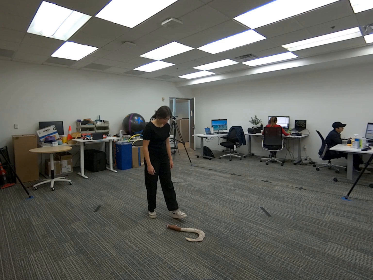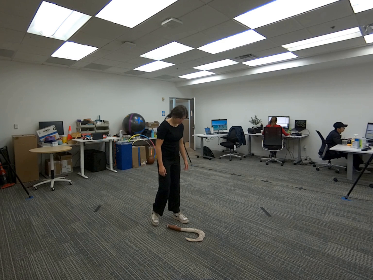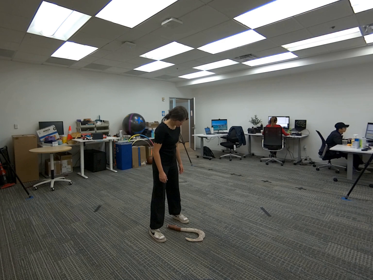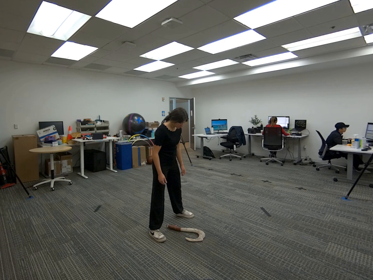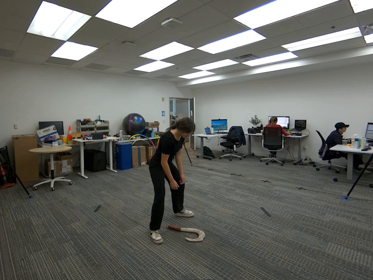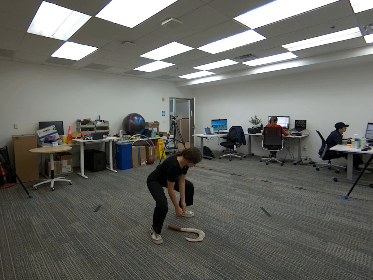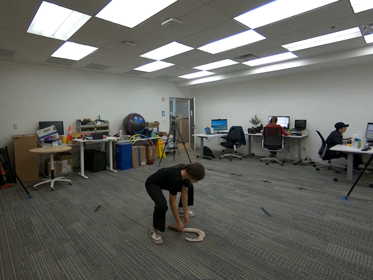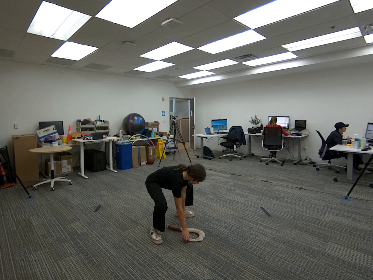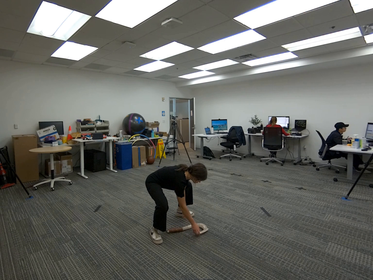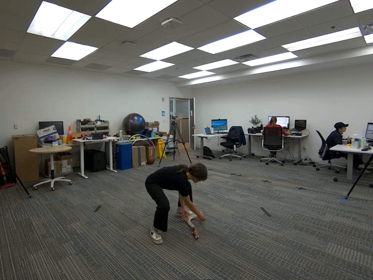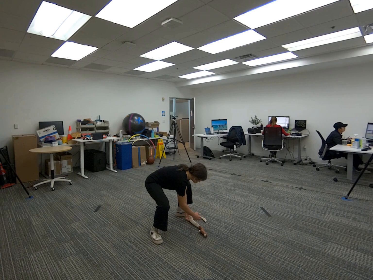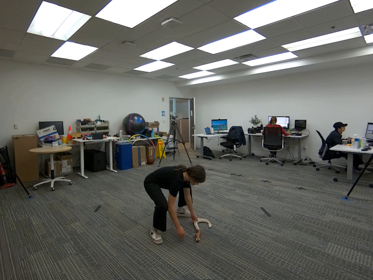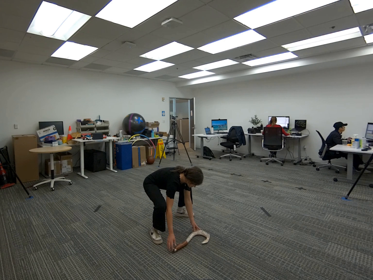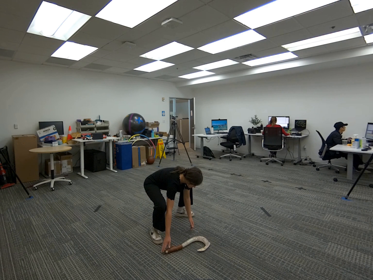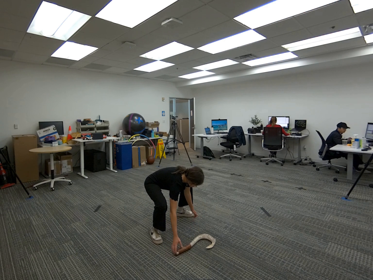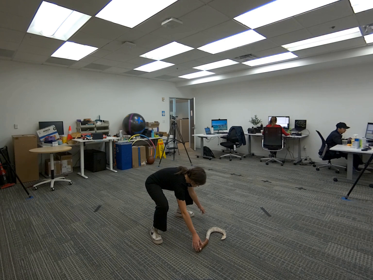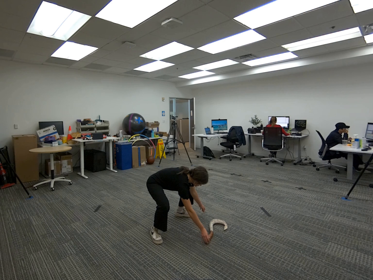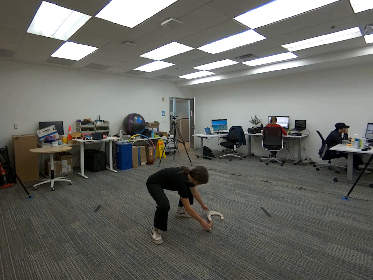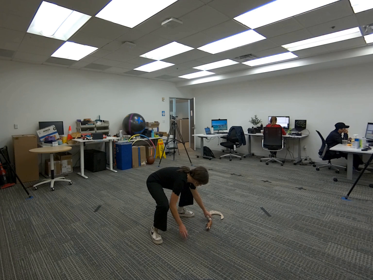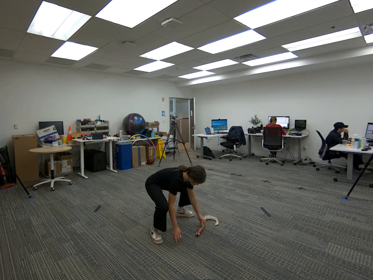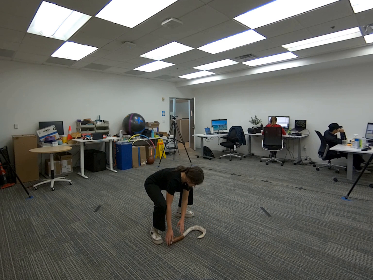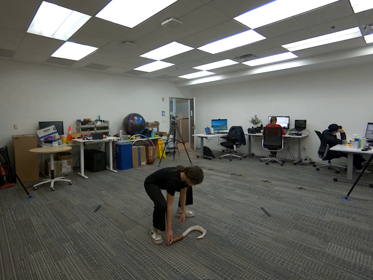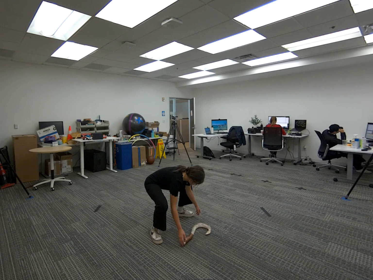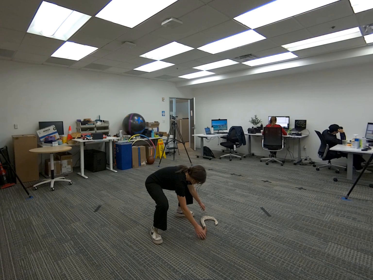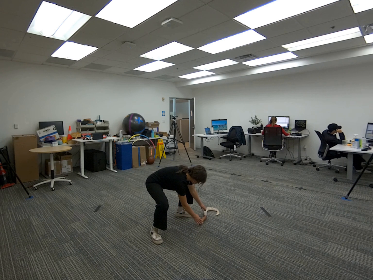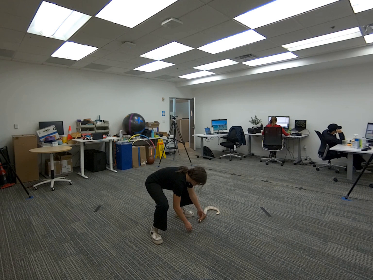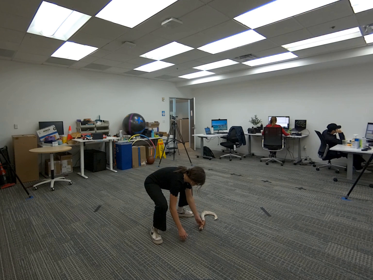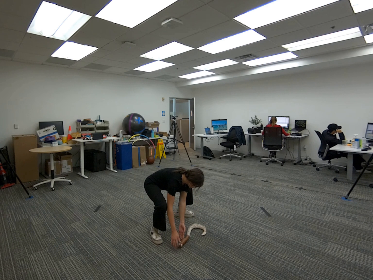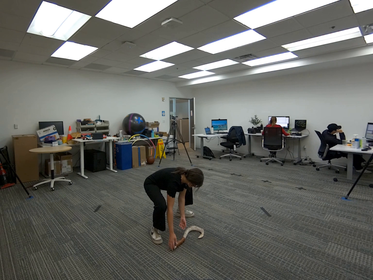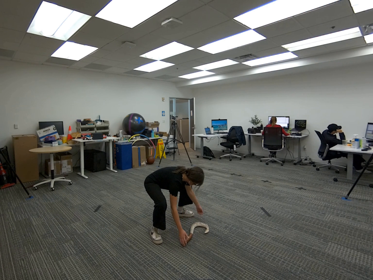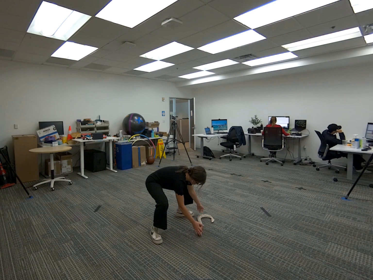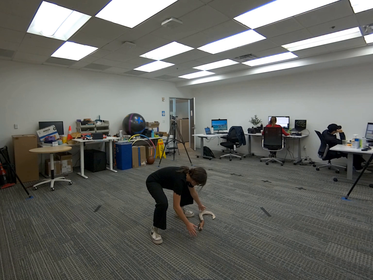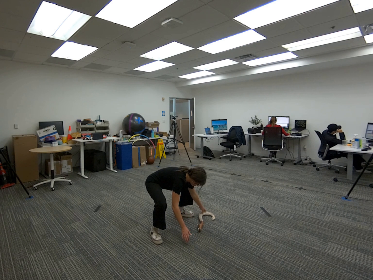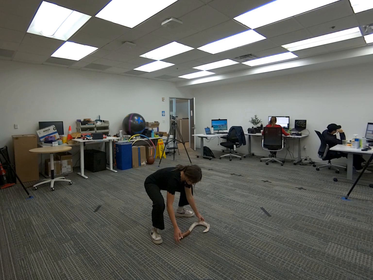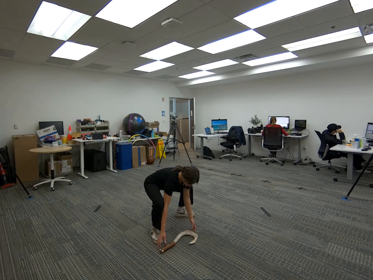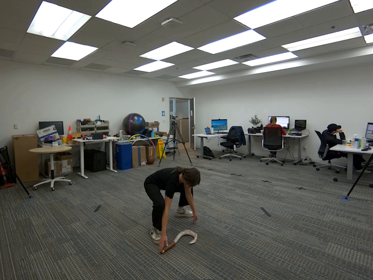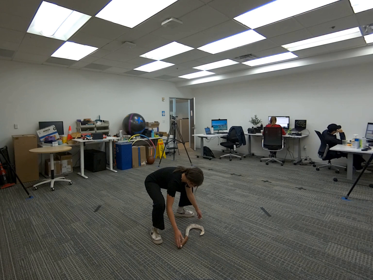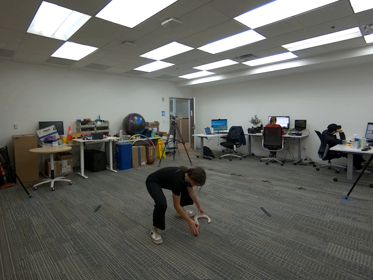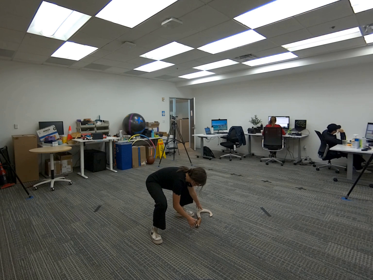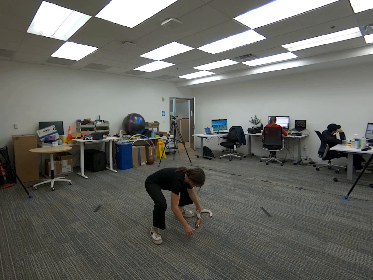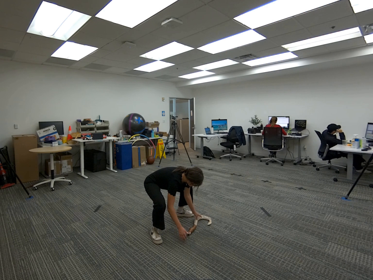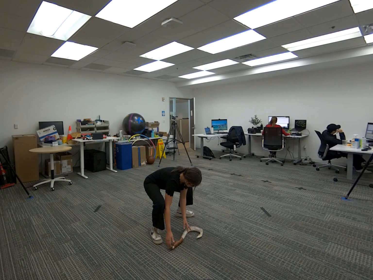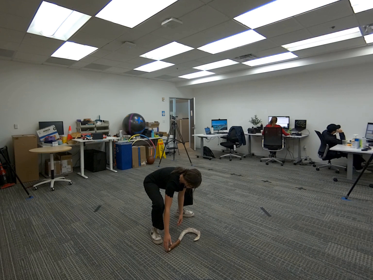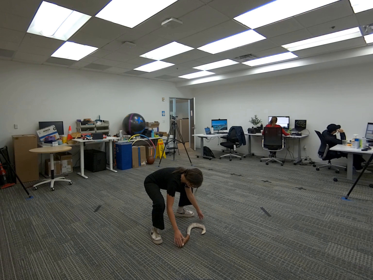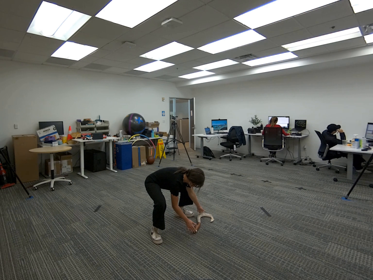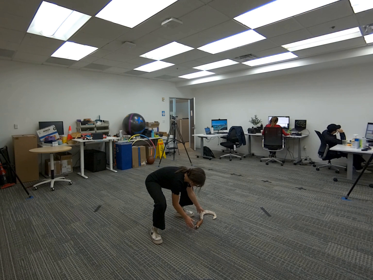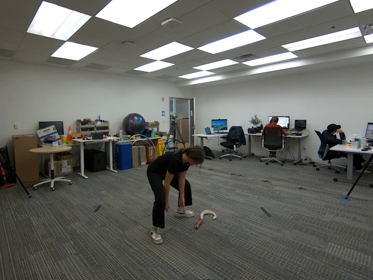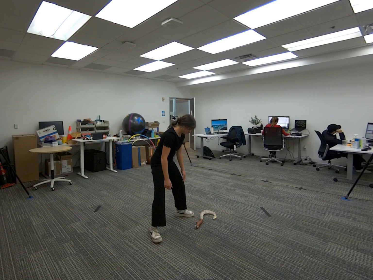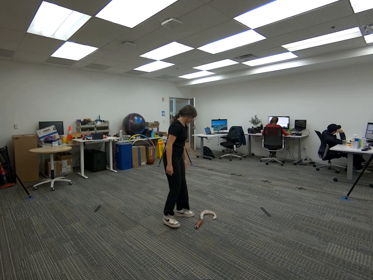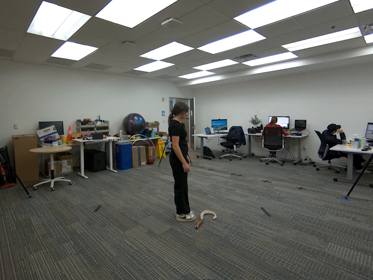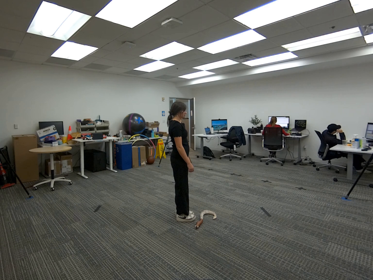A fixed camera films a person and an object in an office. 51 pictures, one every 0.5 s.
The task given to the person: Walk over to the Big Fish Hook on the ground and pick up the Big Fish Hook using both hands and in a squat position proceed to slide the Big Fish Hook horizontally infront of you. Hold for ~15sec and place the hook on the ground when complete.
